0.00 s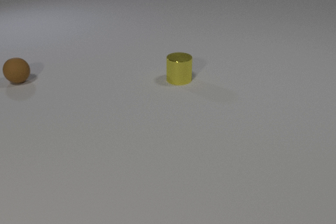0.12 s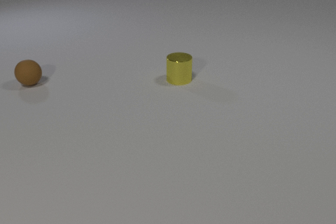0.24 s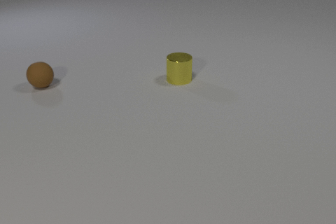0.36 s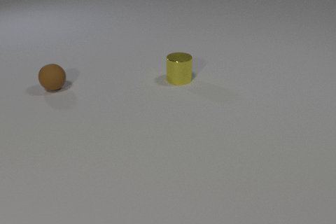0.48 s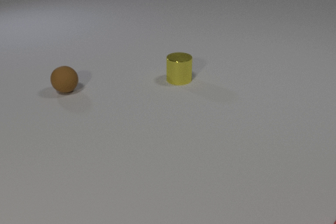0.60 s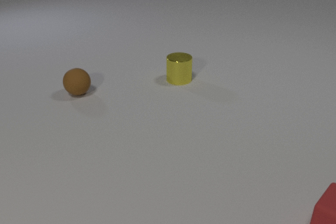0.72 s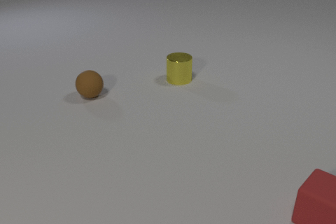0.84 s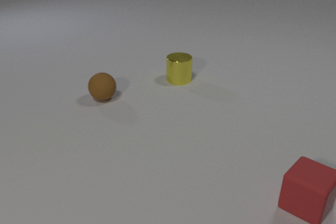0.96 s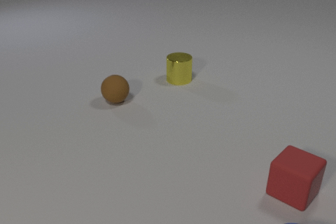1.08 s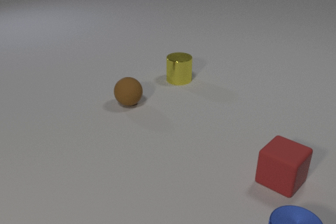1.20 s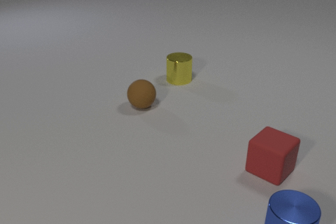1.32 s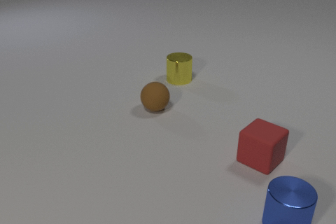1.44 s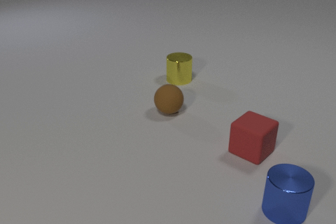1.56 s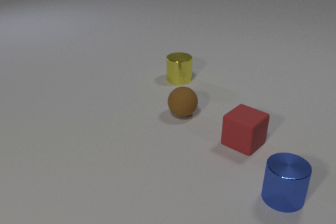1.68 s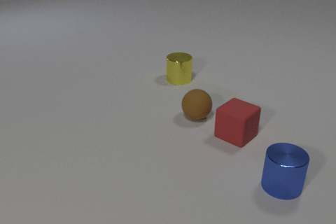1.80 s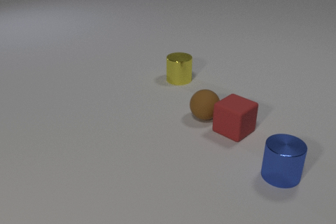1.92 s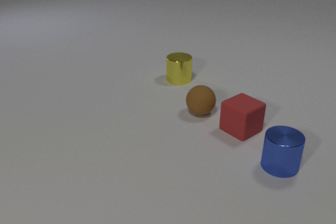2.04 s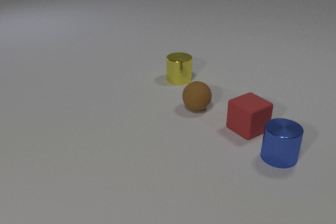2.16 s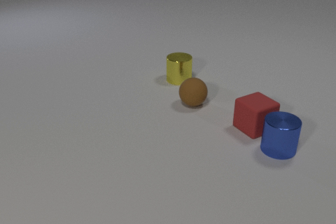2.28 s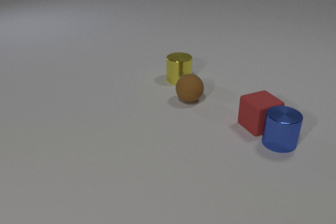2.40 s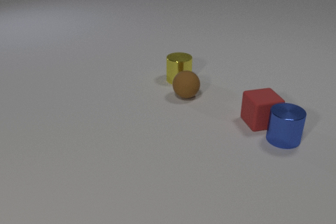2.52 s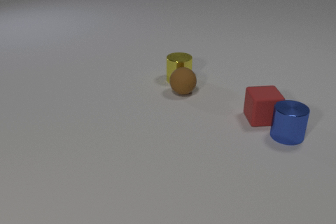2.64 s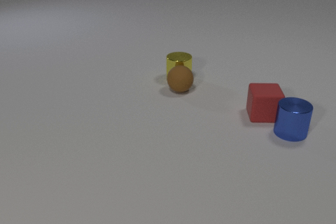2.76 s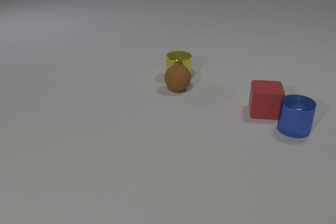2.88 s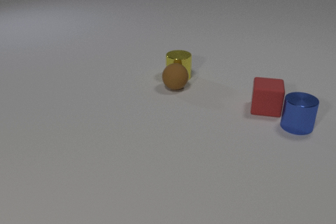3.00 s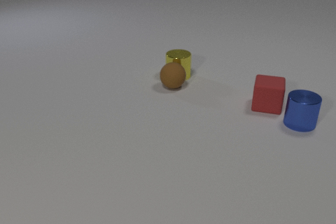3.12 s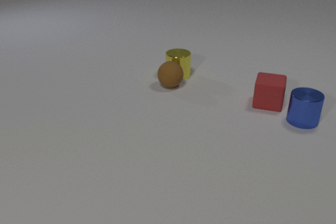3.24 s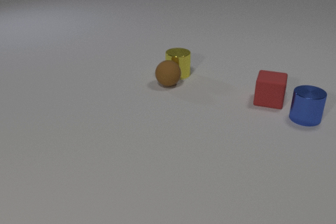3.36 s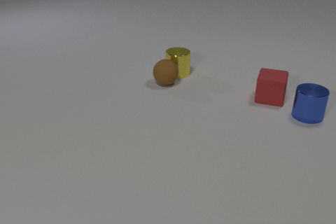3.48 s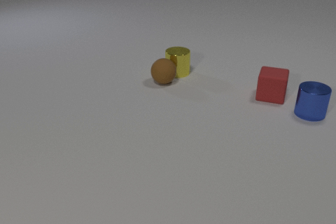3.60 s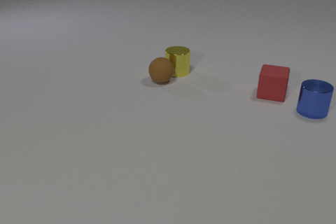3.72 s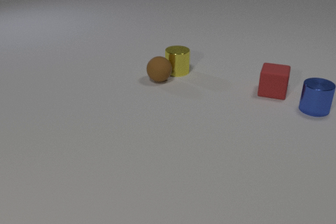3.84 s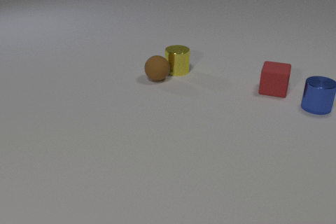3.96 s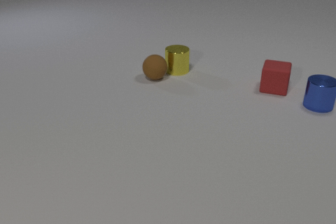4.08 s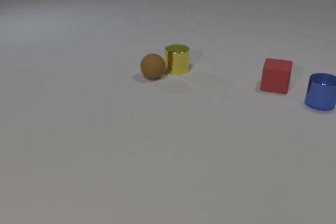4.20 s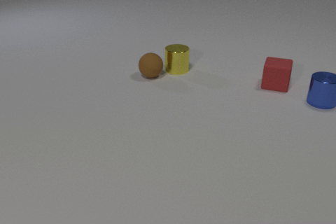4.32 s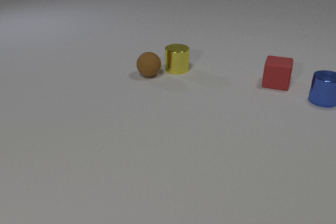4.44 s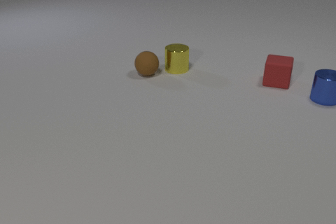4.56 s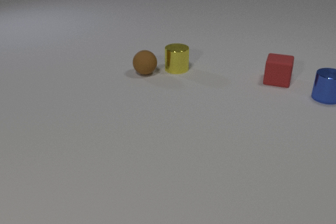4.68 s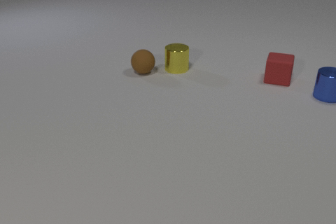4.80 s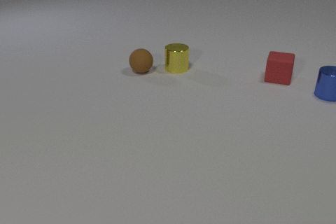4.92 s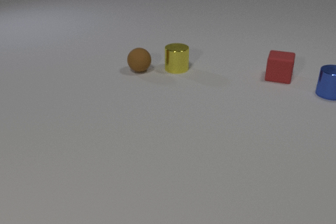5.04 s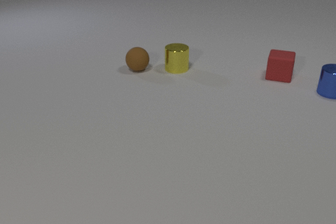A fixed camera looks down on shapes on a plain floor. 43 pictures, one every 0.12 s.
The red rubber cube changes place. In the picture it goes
away from the camera.
The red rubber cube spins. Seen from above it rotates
clockwise.
0.00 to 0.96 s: The red rubber cube comes in at the right edge, slides to the left and away from the camera. The brown rubber sphere rolls to the right and toward the camera.
0.96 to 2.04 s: The red rubber cube slides away from the camera and to the left. The brown rubber sphere rolls to the right. The blue metal cylinder slides away from the camera. The red rubber cube and the brown rubber sphere collide.
2.04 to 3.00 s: The red rubber cube slides away from the camera, spins so that its near face slides to the left, clockwise seen from above. The brown rubber sphere rolls away from the camera and to the left. The blue metal cylinder slides away from the camera. The yellow metal cylinder slides away from the camera. The red rubber cube and the blue metal cylinder collide. The brown rubber sphere and the yellow metal cylinder collide.
3.00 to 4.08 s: The red rubber cube slides away from the camera. The brown rubber sphere rolls away from the camera and to the left. The blue metal cylinder slides away from the camera. The yellow metal cylinder slides away from the camera.
4.08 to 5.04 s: The red rubber cube slides away from the camera. The brown rubber sphere rolls away from the camera and to the left. The blue metal cylinder slides away from the camera.
What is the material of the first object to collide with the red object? rubber.
What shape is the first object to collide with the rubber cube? sphere.
How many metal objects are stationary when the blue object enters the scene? 1.
